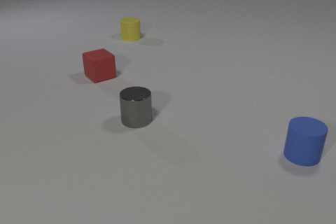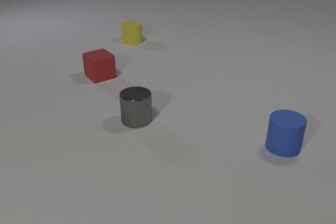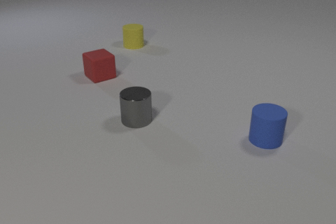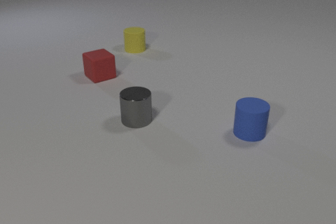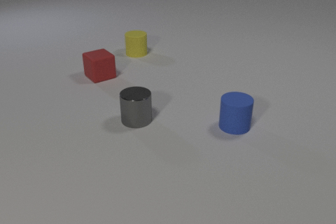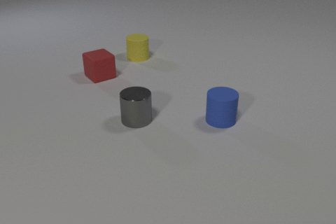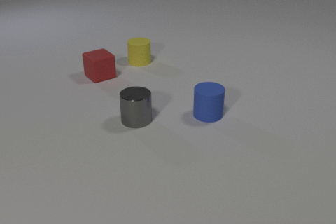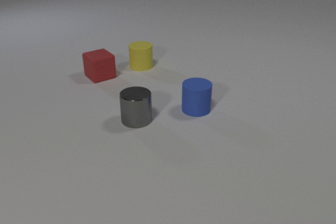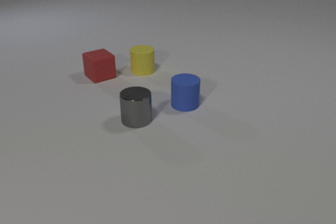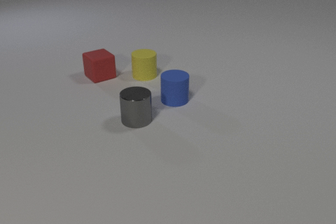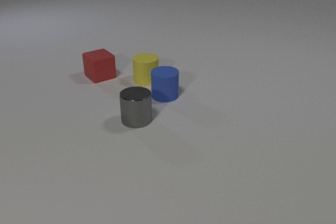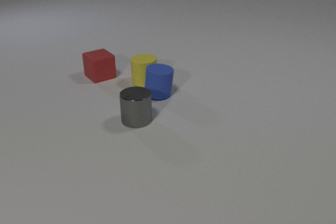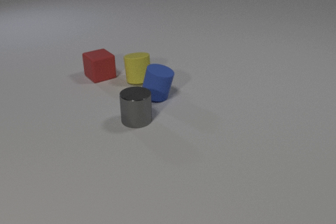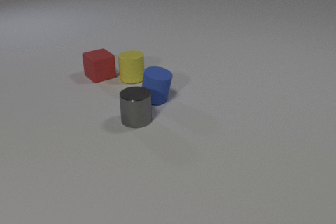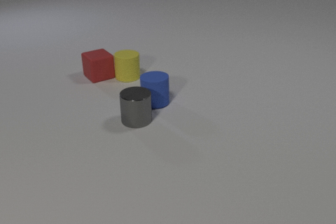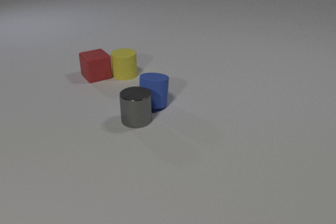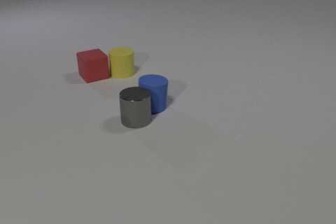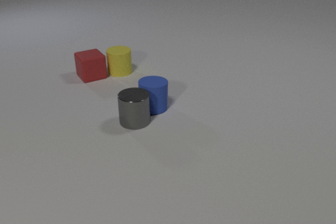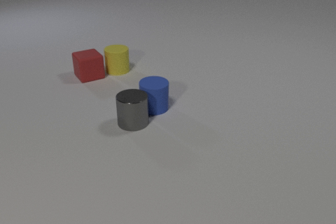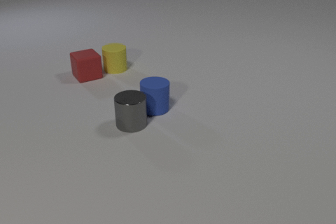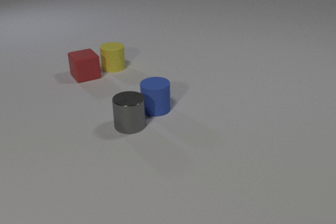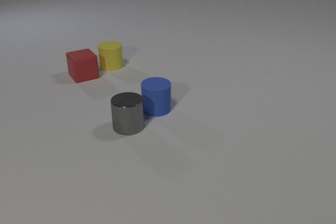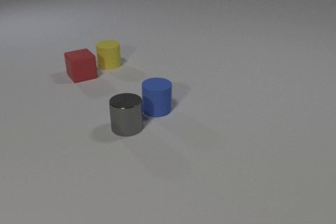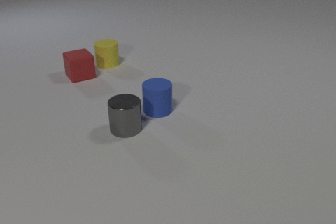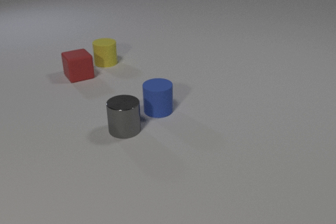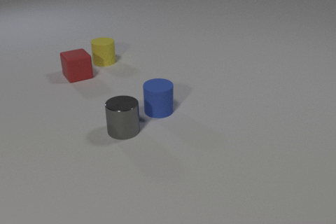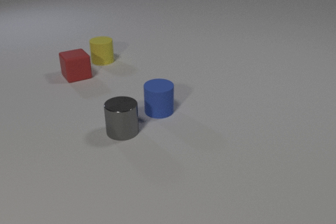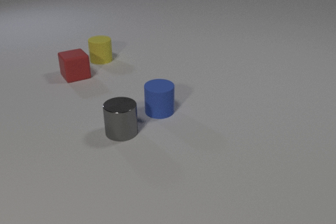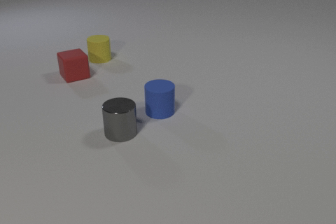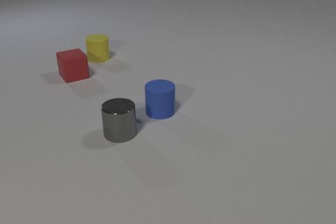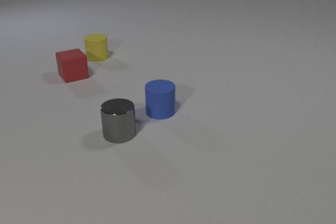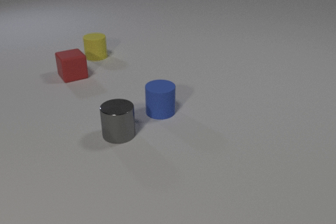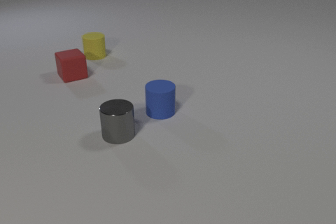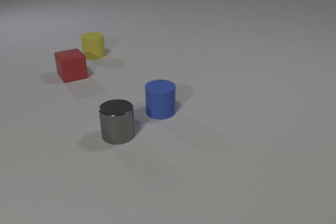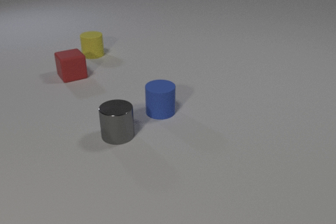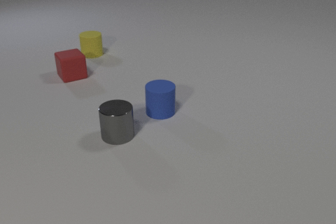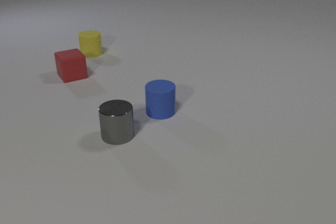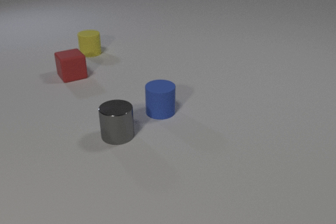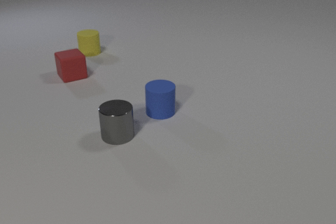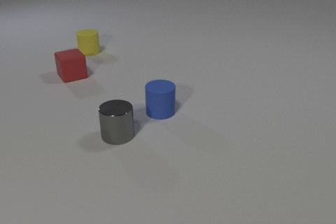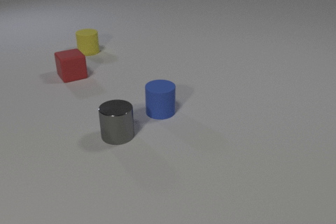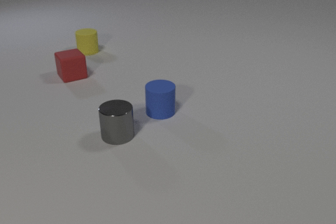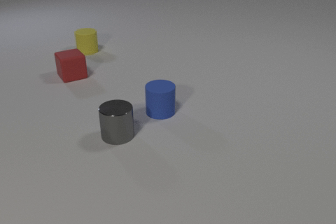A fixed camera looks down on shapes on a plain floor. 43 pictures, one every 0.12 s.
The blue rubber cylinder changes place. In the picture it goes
to the left.
0.00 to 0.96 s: The yellow rubber cylinder slides toward the camera. The blue rubber cylinder slides to the left and away from the camera.
0.96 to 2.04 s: The yellow rubber cylinder slides to the left. The blue rubber cylinder slides to the left. The red rubber cube slides to the left. The yellow rubber cylinder and the blue rubber cylinder collide. The yellow rubber cylinder and the red rubber cube collide. The blue rubber cylinder and the gray metal cylinder collide.
2.04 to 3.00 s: The yellow rubber cylinder slides away from the camera and to the left. The blue rubber cylinder slides toward the camera. The gray metal cylinder slides toward the camera and to the left. The red rubber cube slides to the left.
3.00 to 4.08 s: The yellow rubber cylinder slides away from the camera and to the left. The gray metal cylinder slides toward the camera. The red rubber cube slides to the left.
4.08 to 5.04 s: The yellow rubber cylinder slides away from the camera and to the left.
What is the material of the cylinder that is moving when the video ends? rubber.
How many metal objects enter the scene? 0.
What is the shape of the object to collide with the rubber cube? cylinder.
